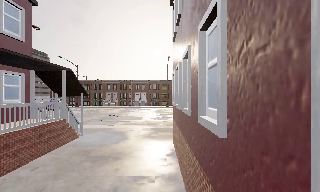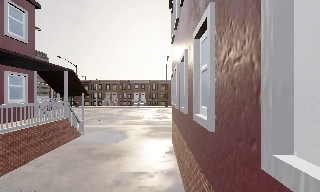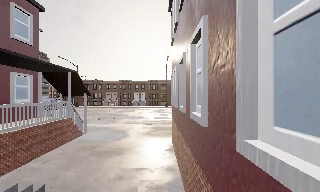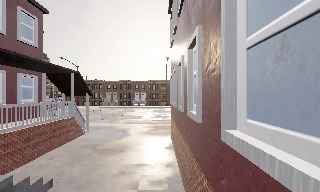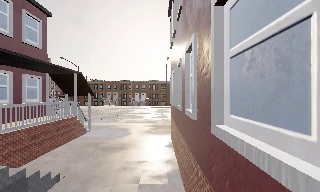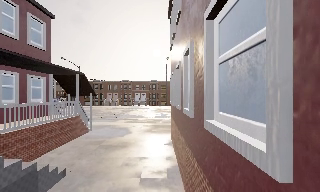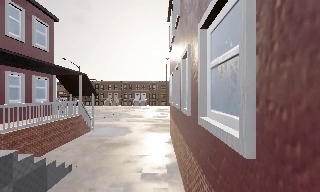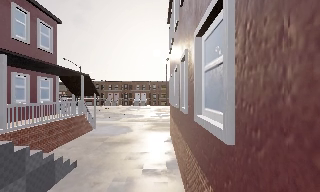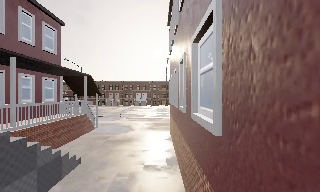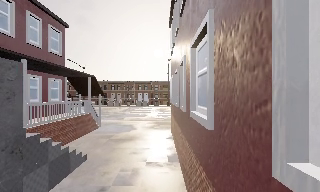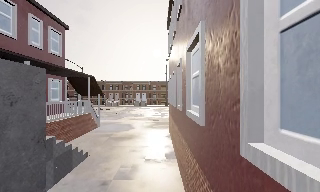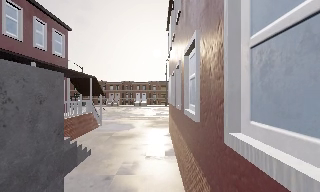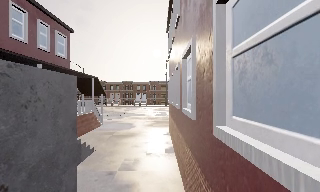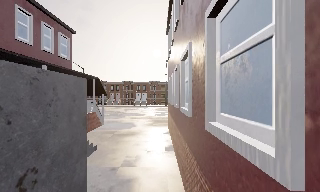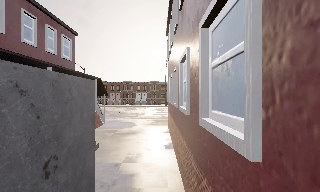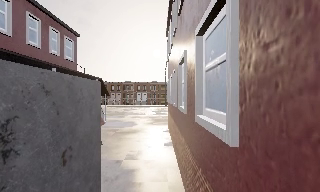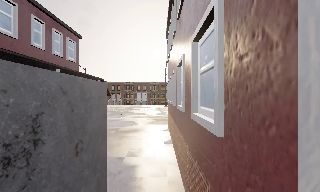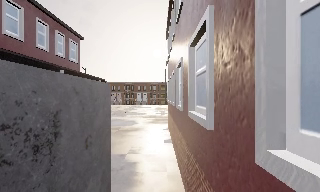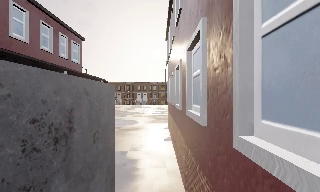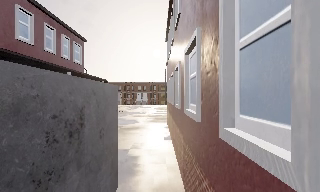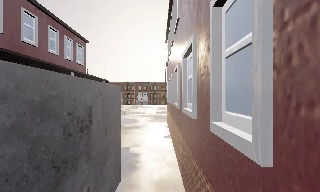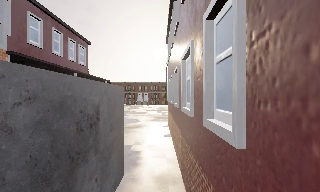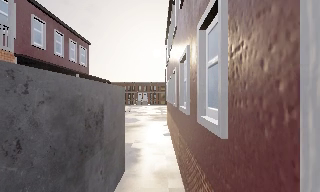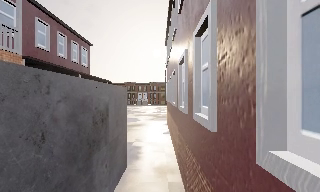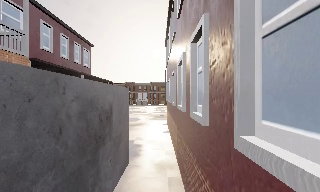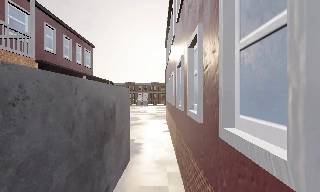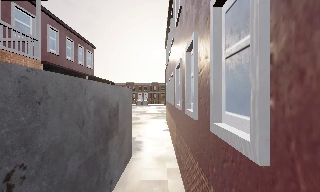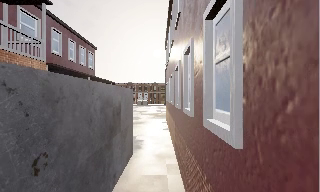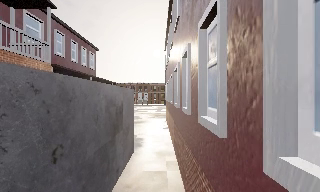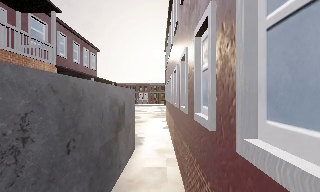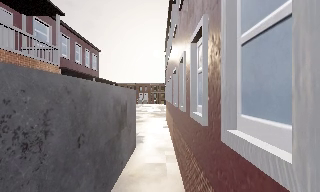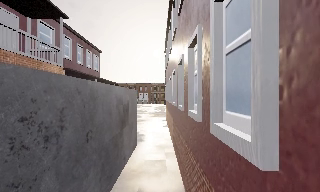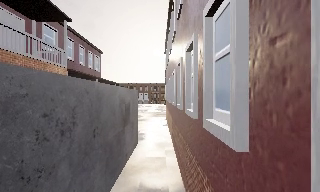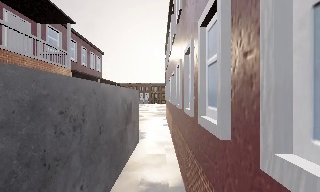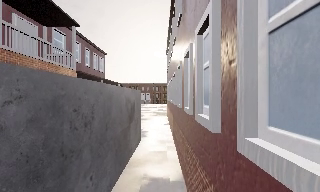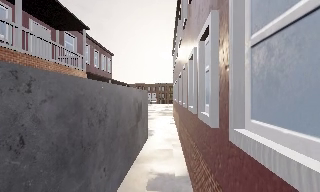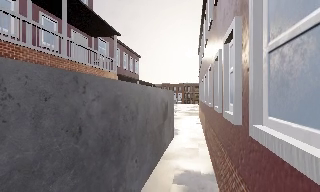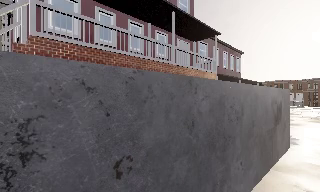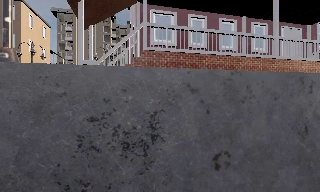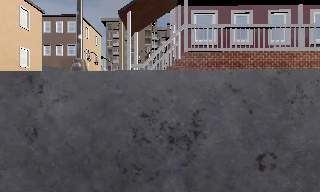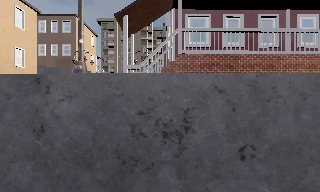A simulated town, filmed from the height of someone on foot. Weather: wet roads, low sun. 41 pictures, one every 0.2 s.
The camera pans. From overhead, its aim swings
counterclockwise.
The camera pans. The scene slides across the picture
to the right.
0.0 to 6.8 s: The camera travels backward, about 11 m, so what stands in front gets smaller.
6.8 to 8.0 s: The scene slides to the right, as the camera pans about 90 degrees to its left. It travels backward, about 1.5 m.
The film runs backward here.
